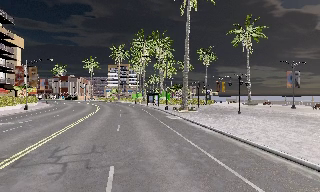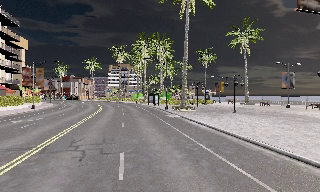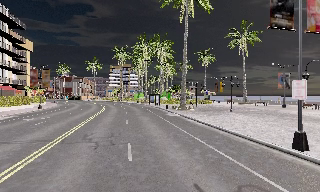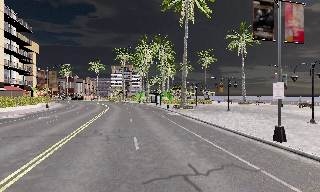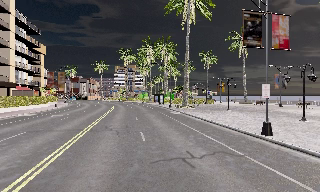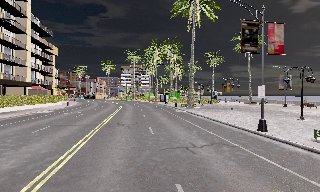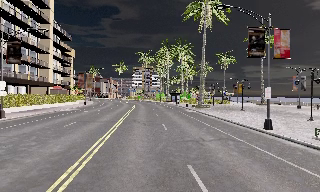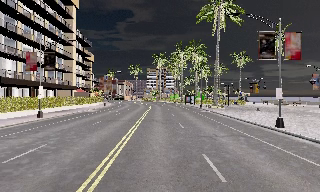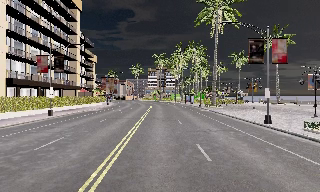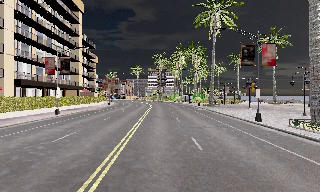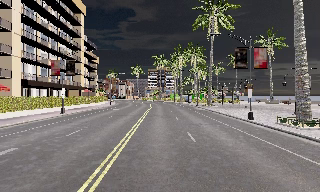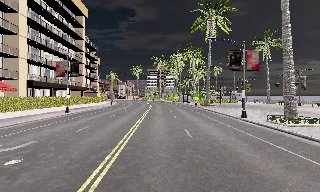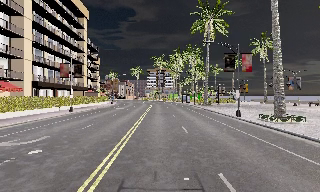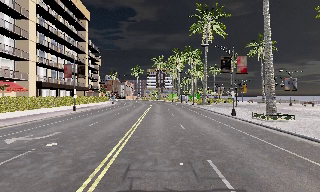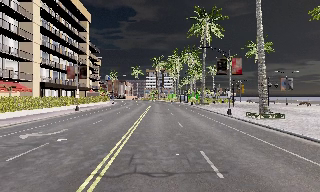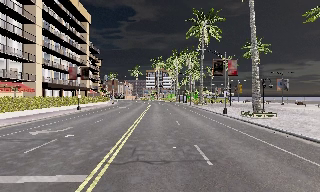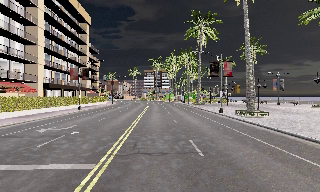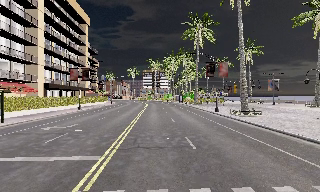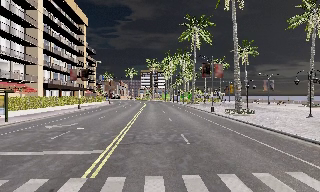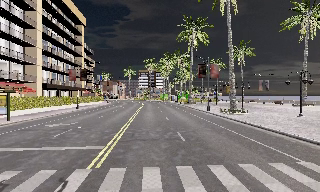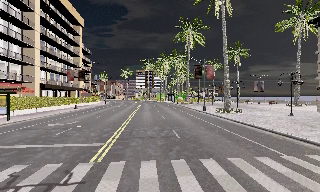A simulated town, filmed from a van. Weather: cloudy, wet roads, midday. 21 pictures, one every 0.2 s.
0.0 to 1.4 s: The camera pans to its left, which is counterclockwise from overhead, by about 10 degrees. It travels backward, about 9 m, so what stands in front gets smaller.
1.4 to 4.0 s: The camera travels backward, about 12 m, so what stands in front gets smaller. It loses speed.
The film runs backward here.
